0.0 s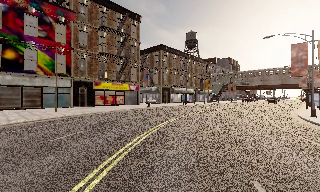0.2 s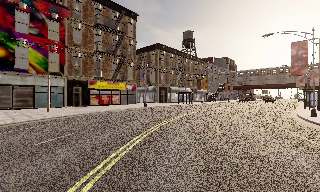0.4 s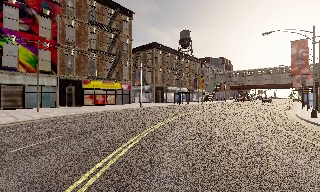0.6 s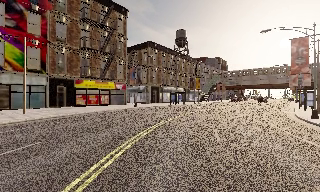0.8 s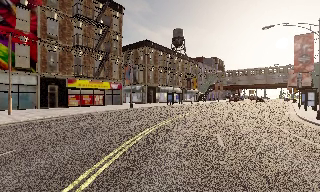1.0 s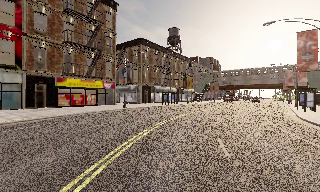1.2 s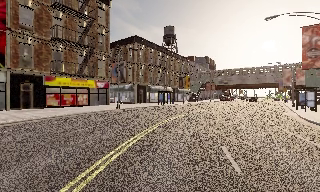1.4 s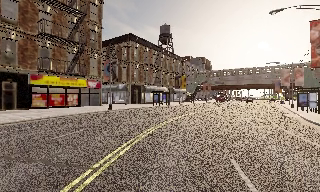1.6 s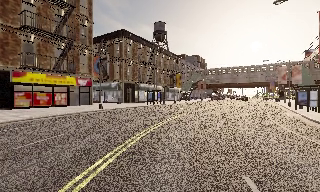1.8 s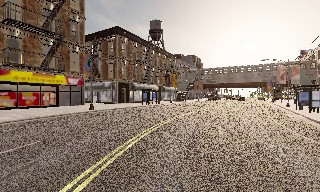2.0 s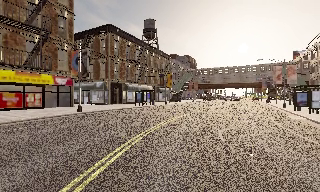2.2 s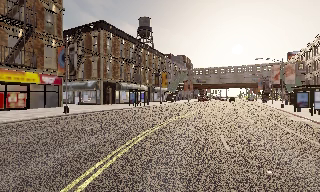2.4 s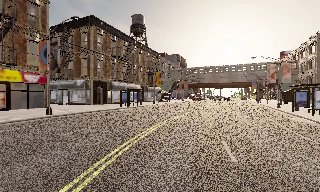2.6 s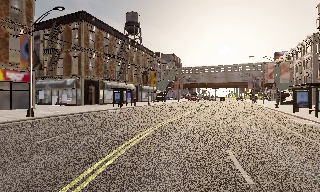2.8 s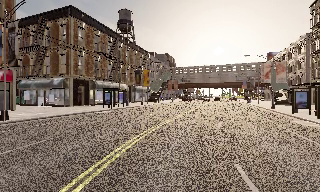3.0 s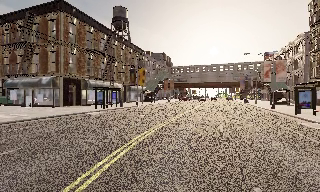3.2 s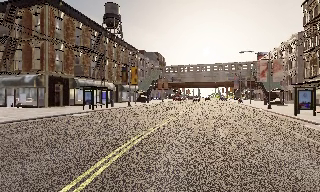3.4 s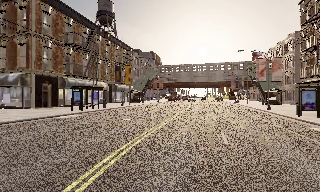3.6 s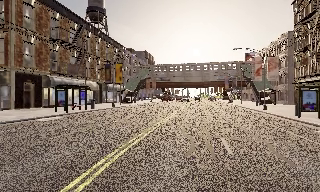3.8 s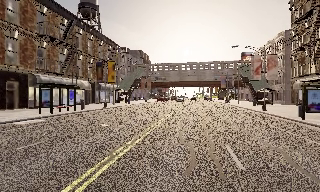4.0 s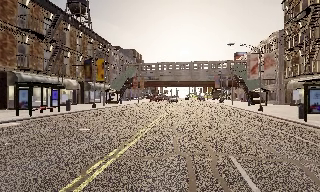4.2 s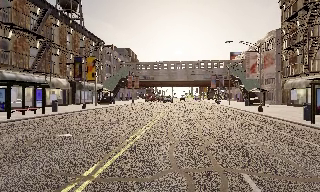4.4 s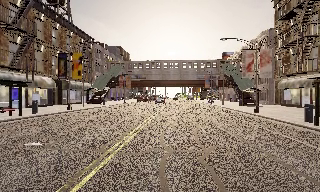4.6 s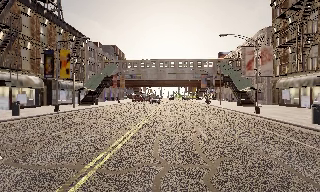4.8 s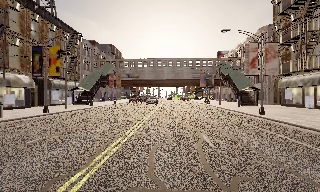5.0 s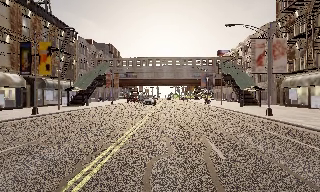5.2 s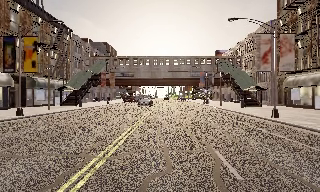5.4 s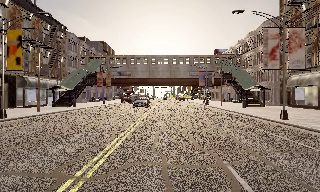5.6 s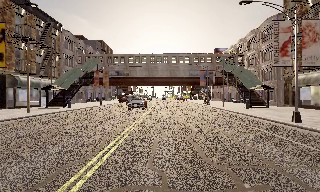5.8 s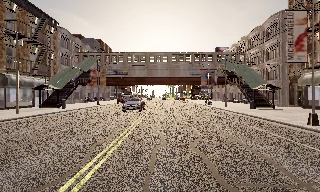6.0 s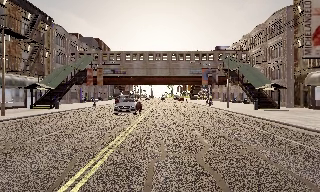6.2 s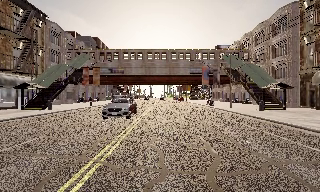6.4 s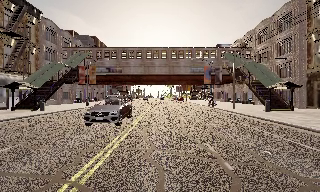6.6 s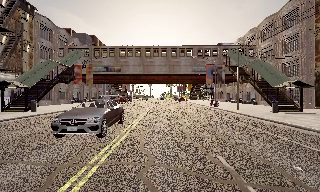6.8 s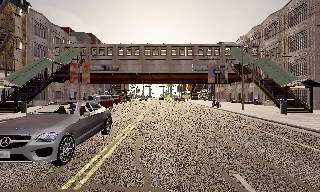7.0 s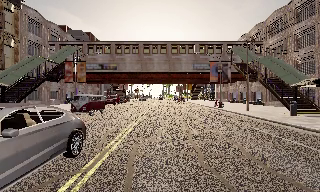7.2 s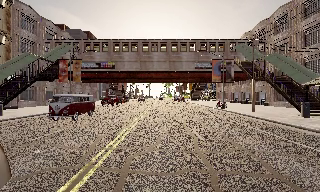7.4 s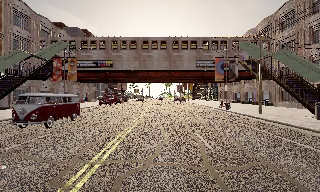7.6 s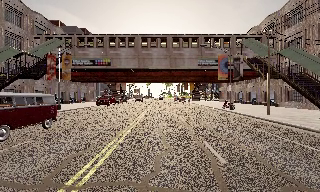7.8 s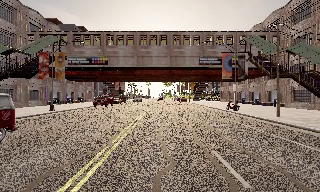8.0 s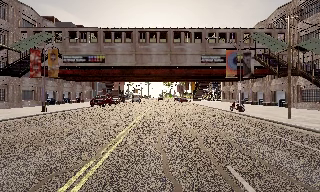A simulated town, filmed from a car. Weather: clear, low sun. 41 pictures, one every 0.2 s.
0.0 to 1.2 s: The camera travels forward, about 5 m, so what stands in front looms larger. It gains speed.
1.2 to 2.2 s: The camera travels forward, about 6 m, so what stands in front looms larger.
2.2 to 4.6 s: The scene slides to the left, as the camera pans about 25 degrees to its right. It travels forward, about 14 m, so what stands in front looms larger.
4.6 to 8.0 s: The camera travels forward, about 20 m, so what stands in front looms larger.
The film runs forward here.
